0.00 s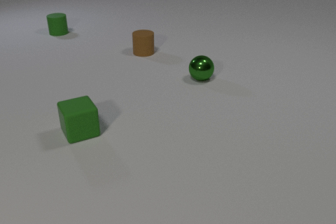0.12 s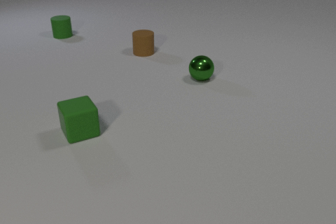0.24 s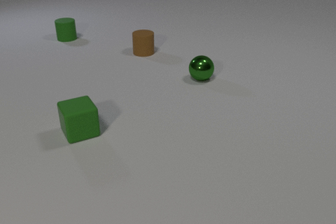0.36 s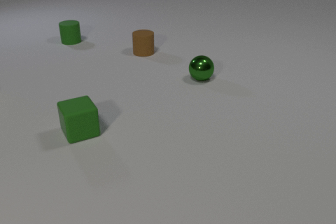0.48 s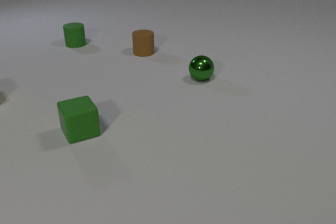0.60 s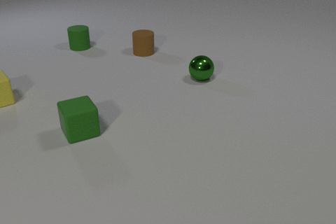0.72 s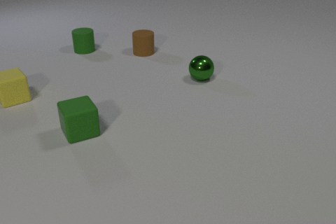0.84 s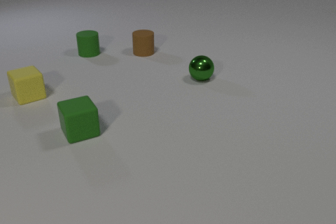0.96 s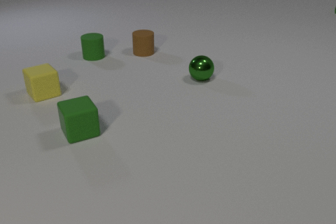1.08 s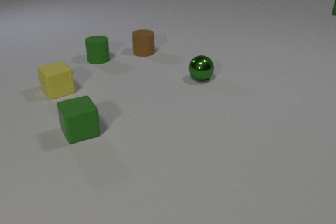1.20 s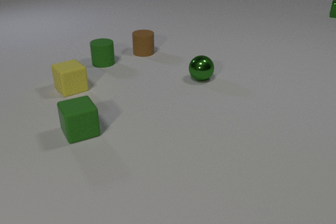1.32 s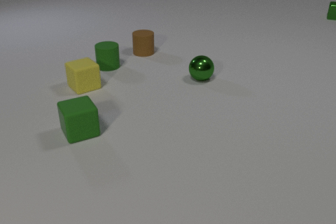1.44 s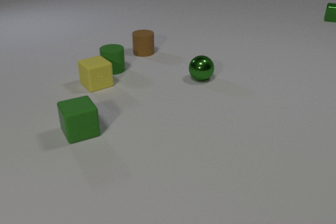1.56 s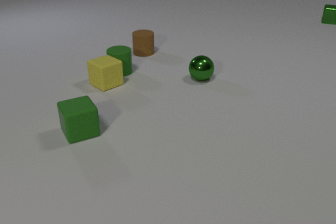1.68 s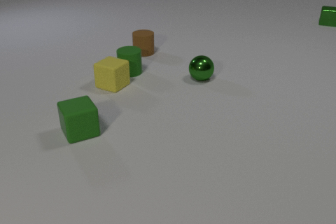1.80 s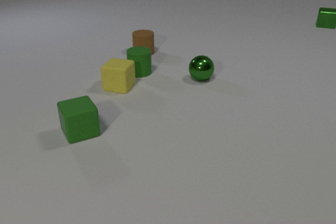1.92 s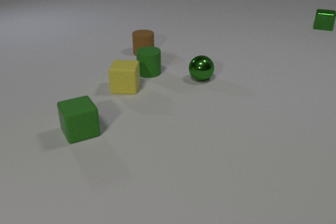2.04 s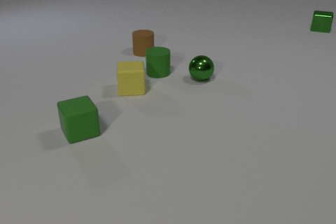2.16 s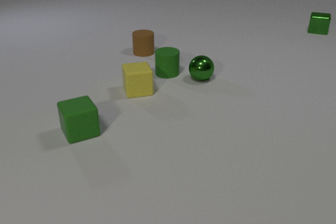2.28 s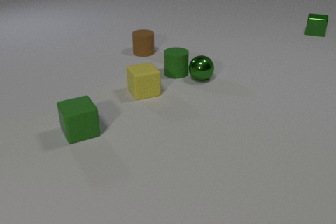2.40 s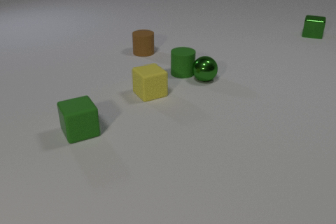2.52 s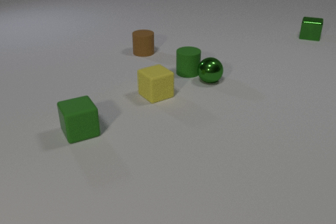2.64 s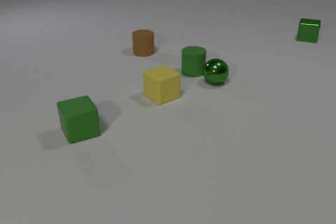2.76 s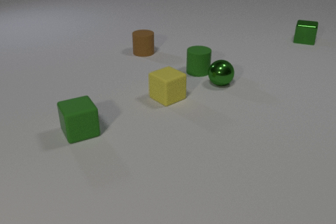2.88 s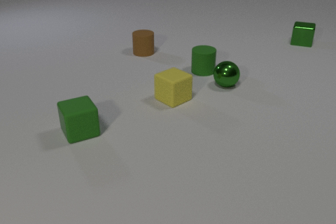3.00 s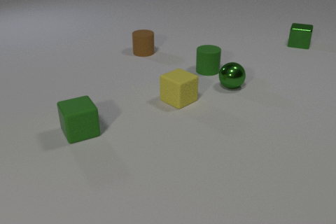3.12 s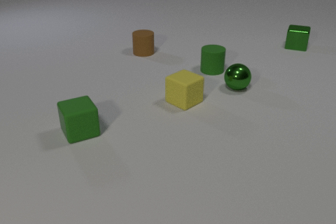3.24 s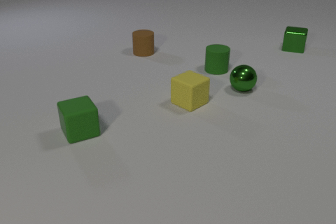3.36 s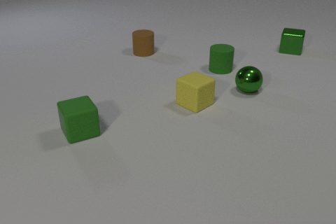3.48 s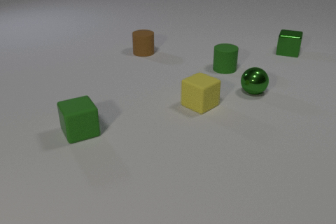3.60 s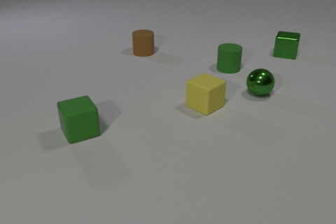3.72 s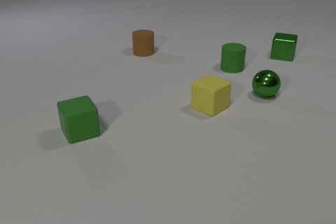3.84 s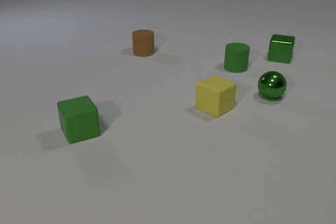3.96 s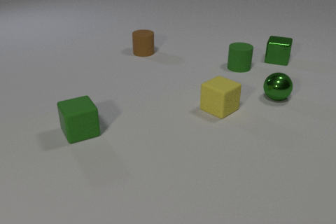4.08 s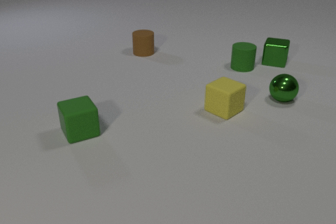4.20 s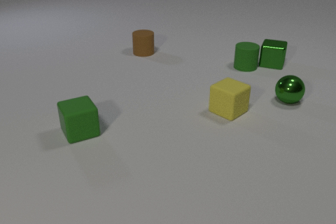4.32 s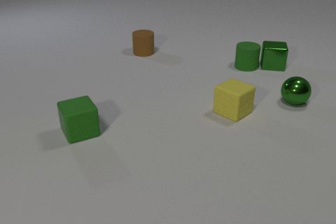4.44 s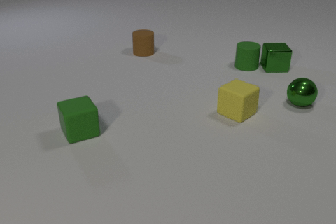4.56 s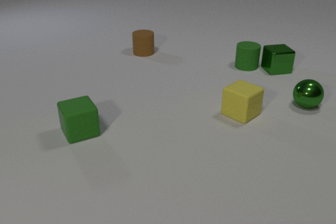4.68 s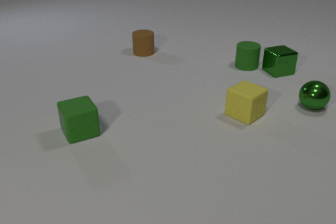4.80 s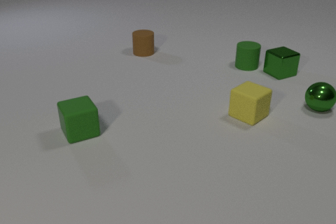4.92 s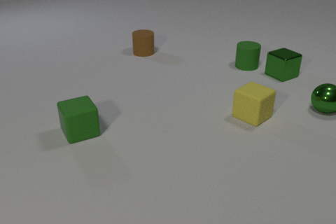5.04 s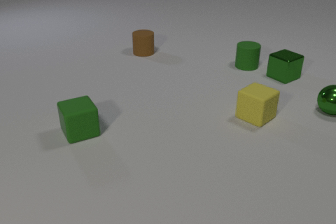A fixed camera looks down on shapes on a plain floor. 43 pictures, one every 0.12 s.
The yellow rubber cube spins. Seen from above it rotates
counterclockwise.
The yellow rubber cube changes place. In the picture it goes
to the right.
0.00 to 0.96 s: The yellow rubber cube comes in at the left edge, slides to the right. The green rubber cylinder slides toward the camera and to the right. The green metal cube comes in at the right edge.
0.96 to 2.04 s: The yellow rubber cube slides to the right, spins so that its near face slides to the right, counterclockwise seen from above. The green rubber cylinder slides to the right and toward the camera. The green metal cube slides toward the camera. The yellow rubber cube and the green rubber cylinder collide.
2.04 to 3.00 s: The yellow rubber cube slides to the right and toward the camera, spins so that its near face slides to the right, counterclockwise seen from above. The green rubber cylinder slides to the right. The green metal sphere rolls to the right and toward the camera. The green metal cube slides toward the camera. The green rubber cylinder and the green metal sphere collide.
3.00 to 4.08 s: The yellow rubber cube slides to the right. The green rubber cylinder slides to the right and away from the camera. The green metal sphere rolls to the right. The green metal cube slides toward the camera.
4.08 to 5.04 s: The yellow rubber cube slides to the right. The green rubber cylinder moves, and ends about where it began. The green metal sphere rolls to the right. The green metal cube slides toward the camera, spins counterclockwise seen from above by about 60 degrees, its near face sliding to the right. The green rubber cylinder and the green metal cube collide.
How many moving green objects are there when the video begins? 1.
What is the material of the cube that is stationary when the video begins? rubber.
What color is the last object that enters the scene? green.
